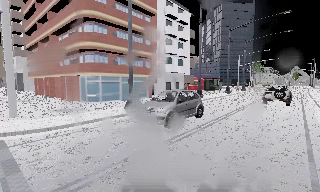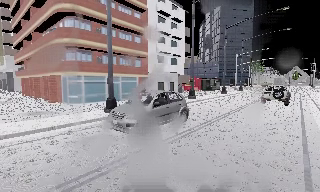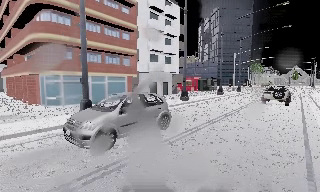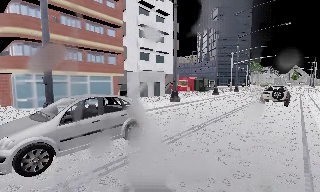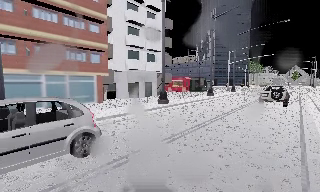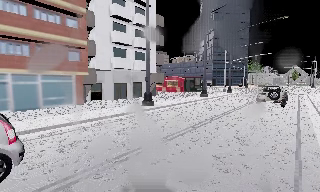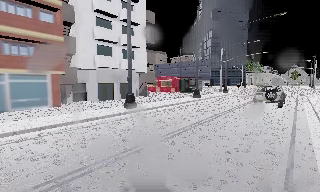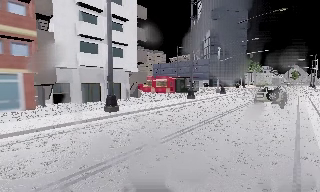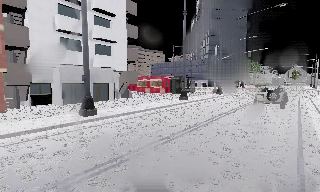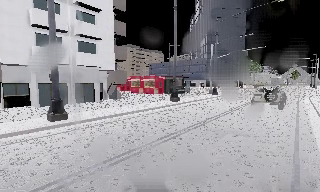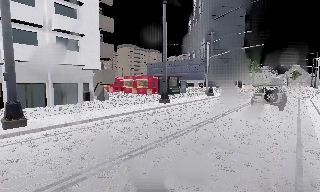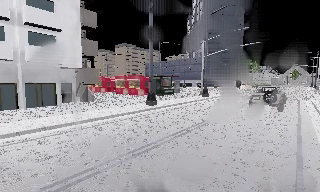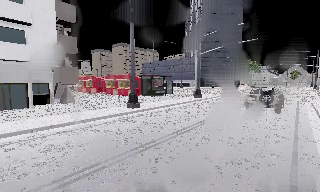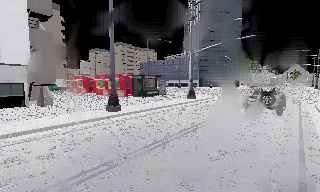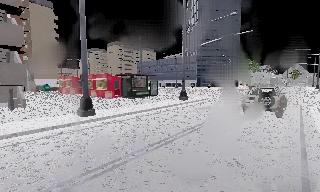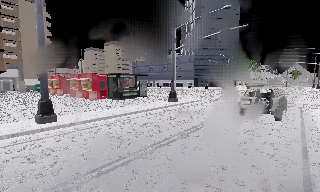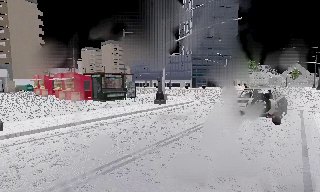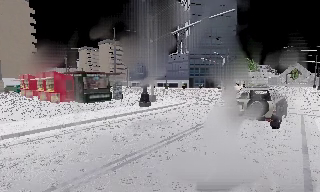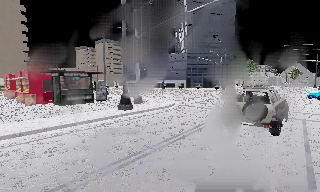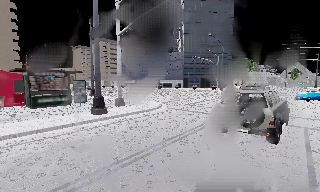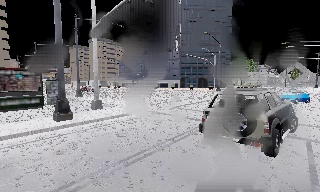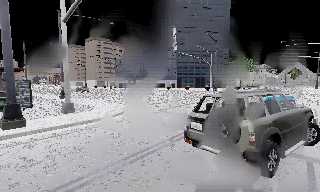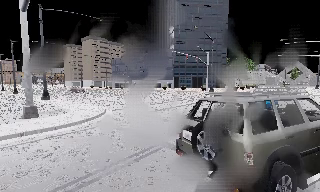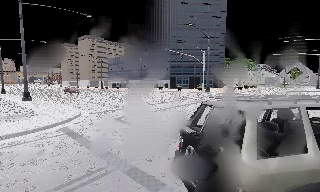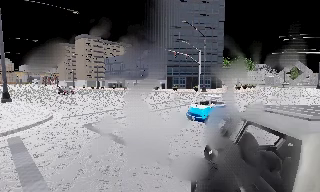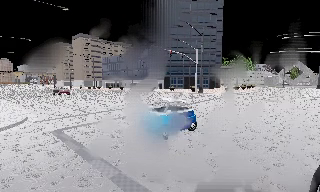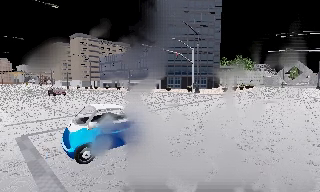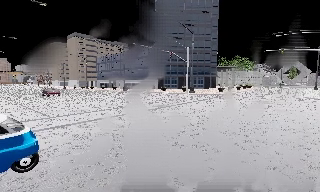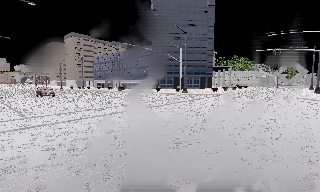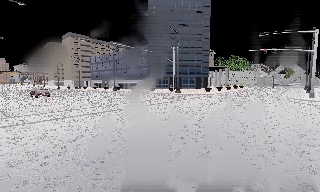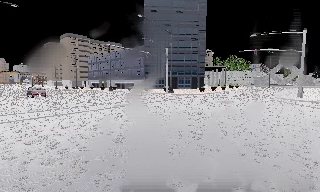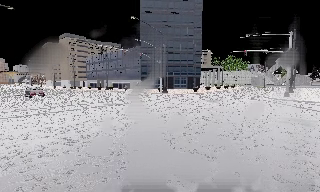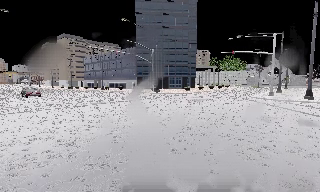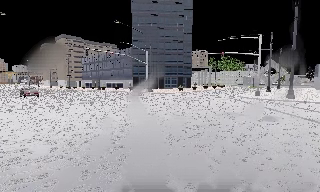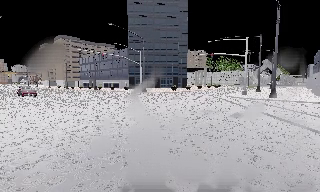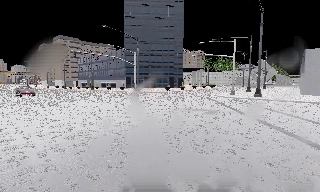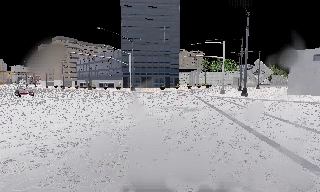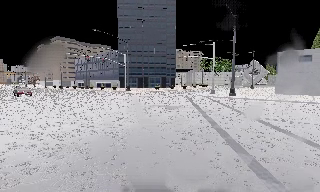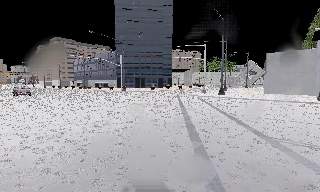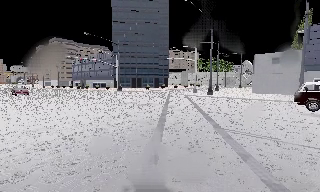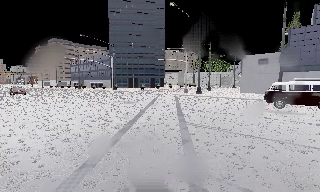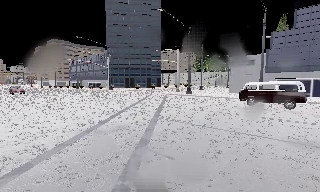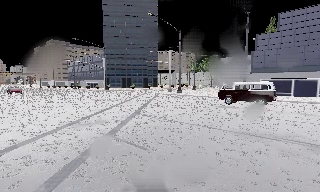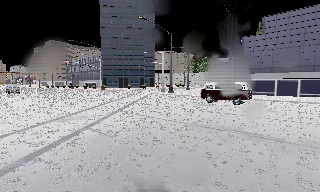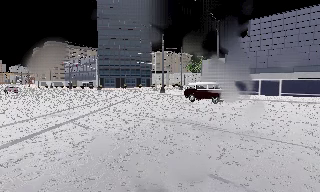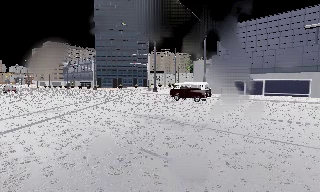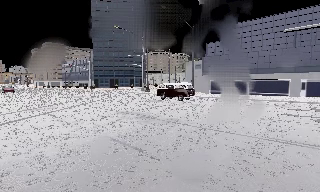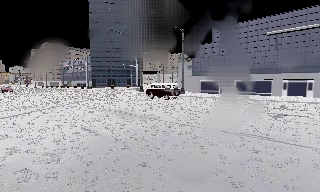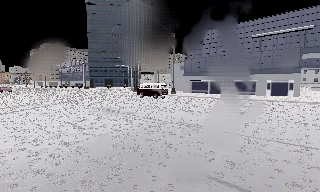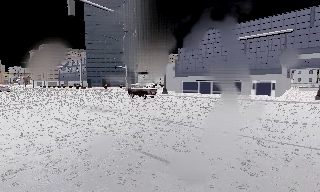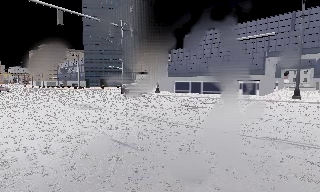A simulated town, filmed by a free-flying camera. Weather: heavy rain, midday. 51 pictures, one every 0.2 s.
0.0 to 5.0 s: The camera travels forward and to its right, about 40 m, so what stands in front looms larger.
5.0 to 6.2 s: The camera travels to its right, about 6 m, so close, fixed things drift to the left.
6.2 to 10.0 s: The camera travels to its right and backward, about 35 m, so close, fixed things drift to the left.
The film runs forward here.
